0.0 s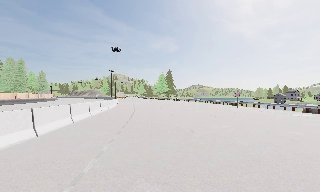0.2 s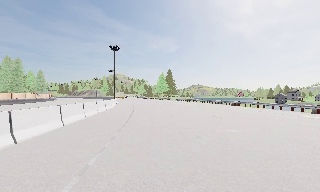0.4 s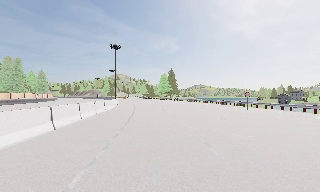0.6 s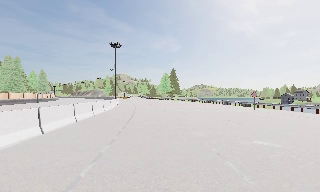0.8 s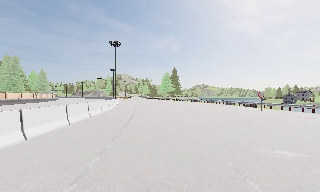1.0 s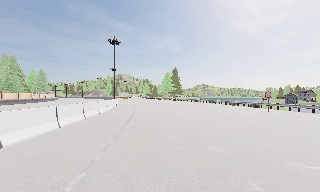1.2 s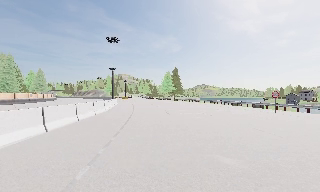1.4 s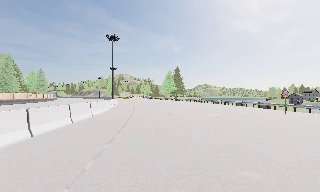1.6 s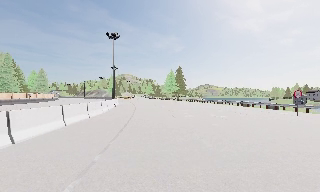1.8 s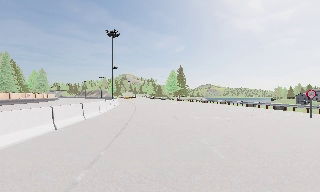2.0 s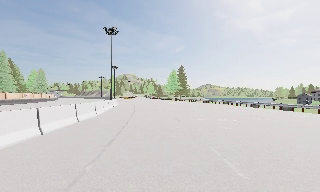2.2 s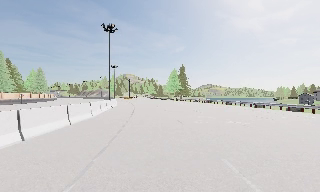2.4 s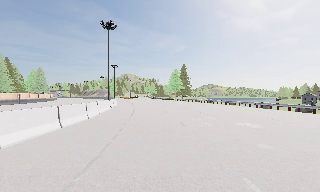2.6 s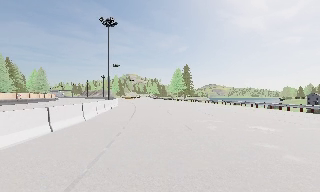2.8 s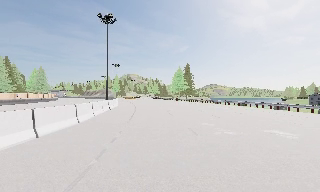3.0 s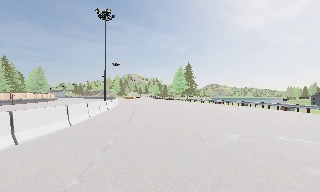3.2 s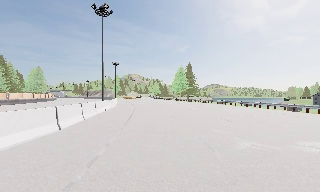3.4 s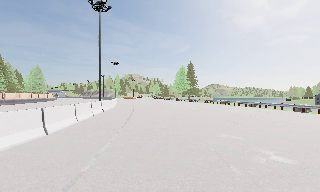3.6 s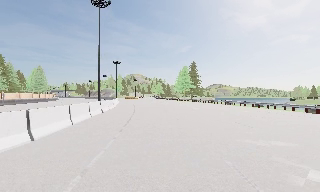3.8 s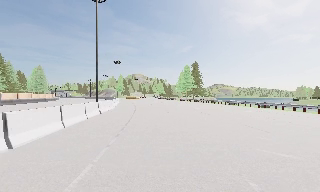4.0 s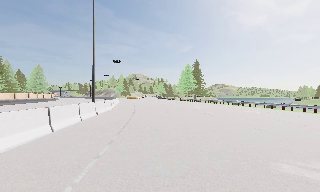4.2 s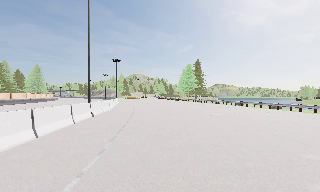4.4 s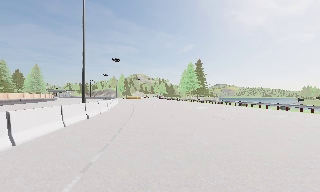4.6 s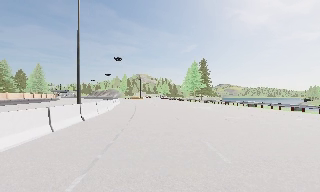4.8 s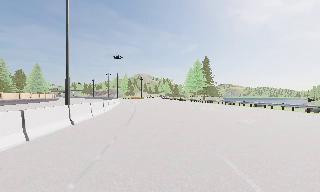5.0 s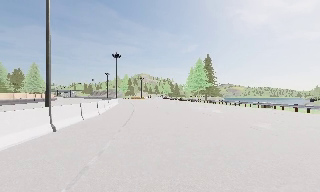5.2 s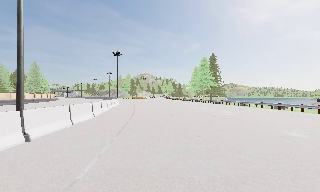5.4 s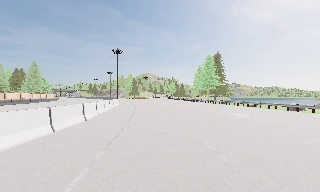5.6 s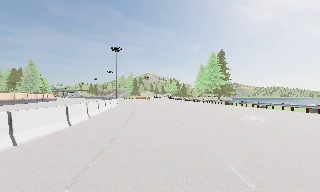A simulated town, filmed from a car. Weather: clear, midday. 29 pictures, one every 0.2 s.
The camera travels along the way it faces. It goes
forward.
0.0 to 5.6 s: The camera pans to its left, which is counterclockwise from overhead, by about 10 degrees. It travels forward, about 35 m, so what stands in front looms larger.
The film runs forward here.
